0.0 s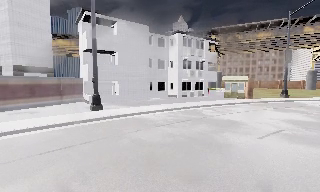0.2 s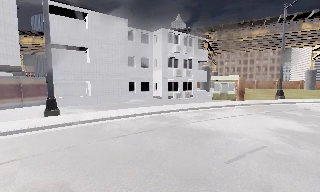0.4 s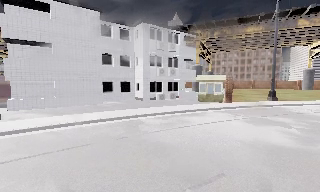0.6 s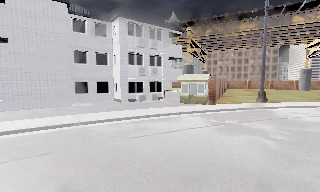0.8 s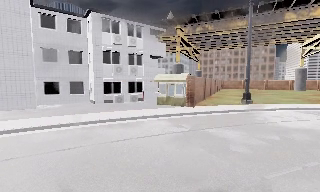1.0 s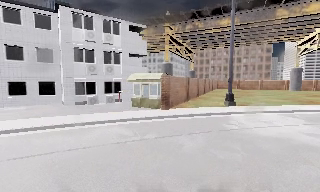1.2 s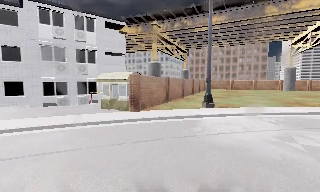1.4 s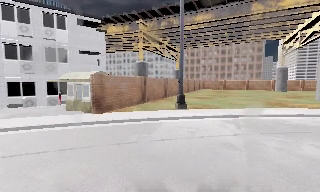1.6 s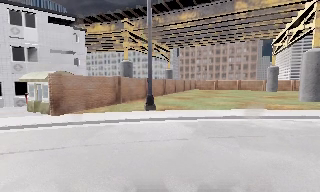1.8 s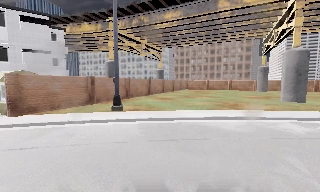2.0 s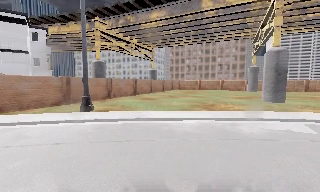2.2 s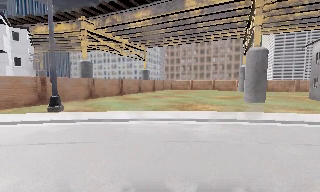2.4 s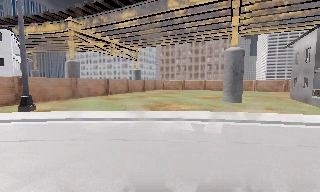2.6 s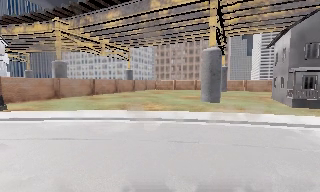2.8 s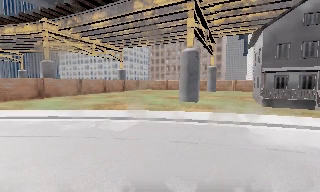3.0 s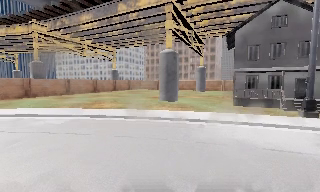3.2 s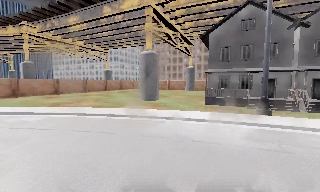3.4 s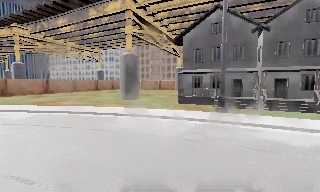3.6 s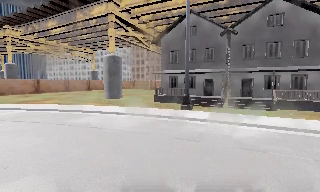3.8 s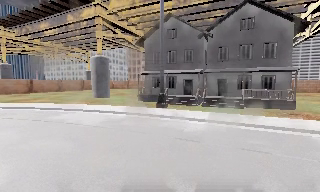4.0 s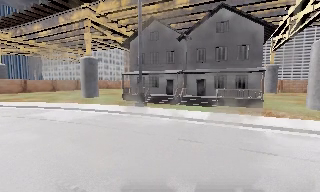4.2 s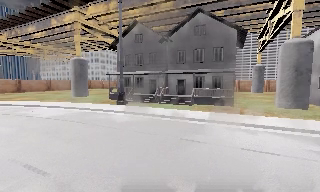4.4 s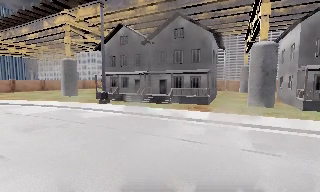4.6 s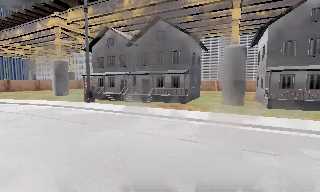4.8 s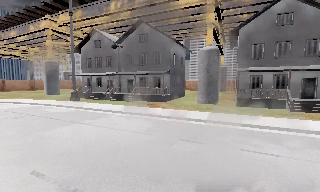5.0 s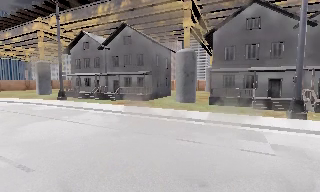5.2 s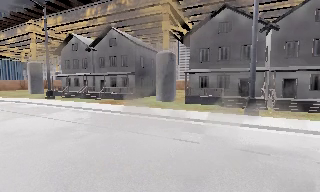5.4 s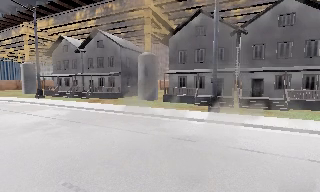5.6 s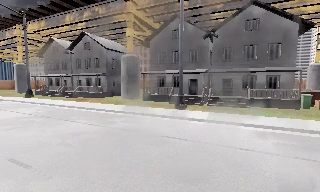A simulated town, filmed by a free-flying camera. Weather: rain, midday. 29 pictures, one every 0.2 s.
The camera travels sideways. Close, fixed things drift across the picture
to the left.
0.0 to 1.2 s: The camera travels to its right and forward, about 14 m, so close, fixed things drift to the left.
1.2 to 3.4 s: The camera travels to its right, about 25 m, so close, fixed things drift to the left.
3.4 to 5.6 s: The camera travels to its right and backward, about 25 m, so close, fixed things drift to the left.
The film runs backward here.
